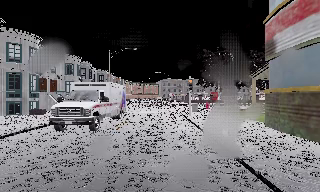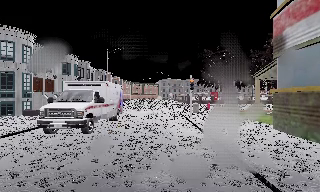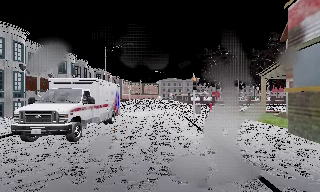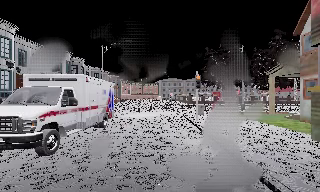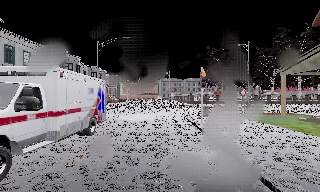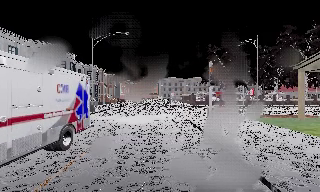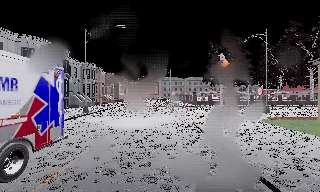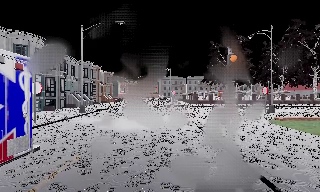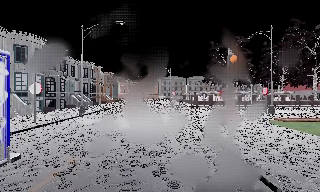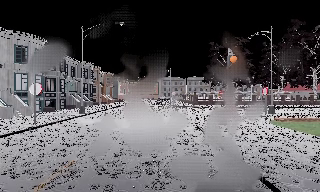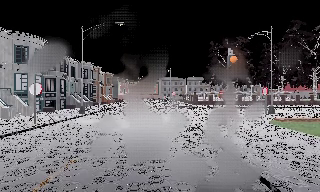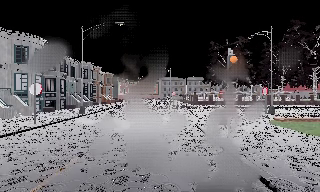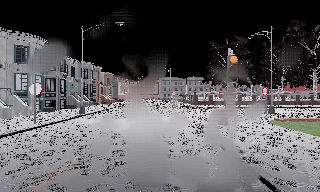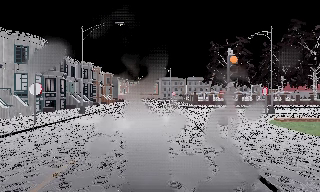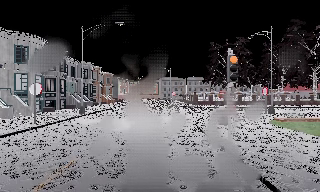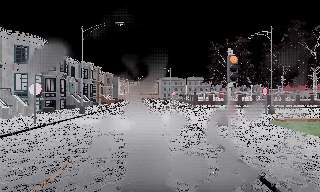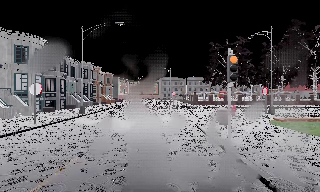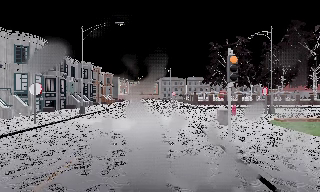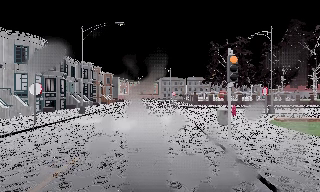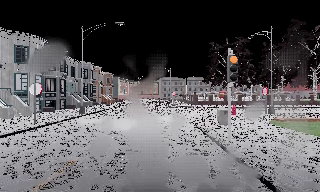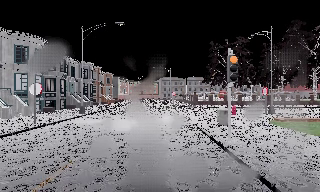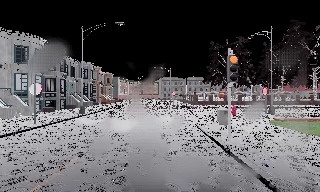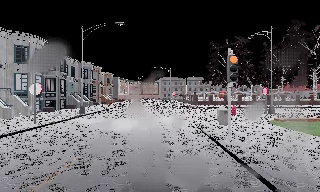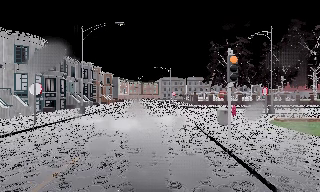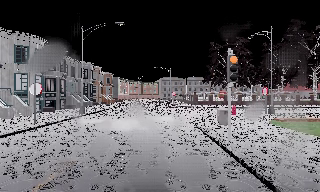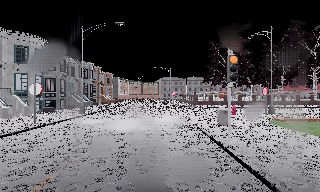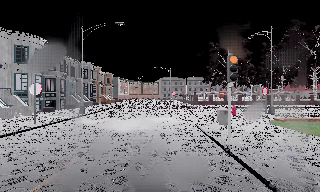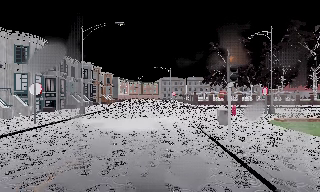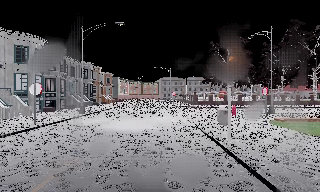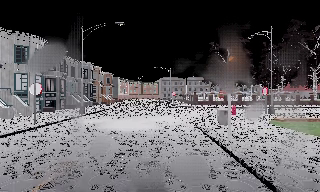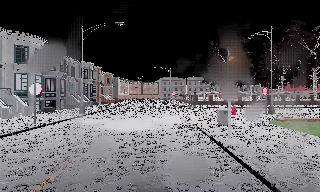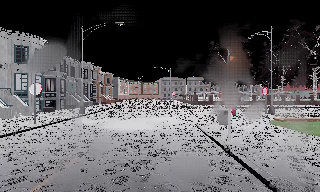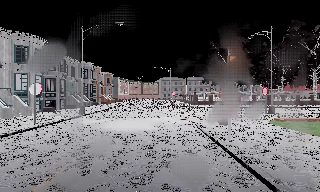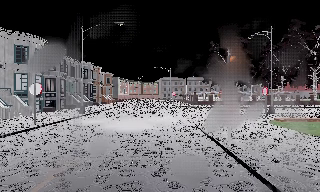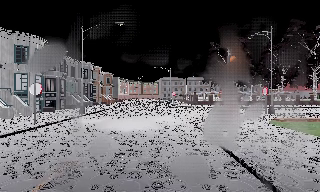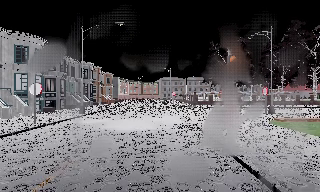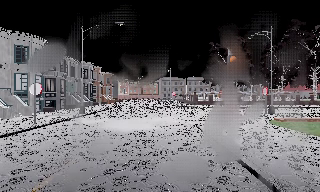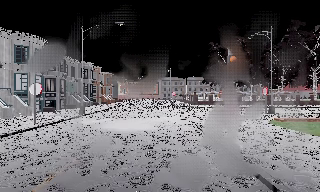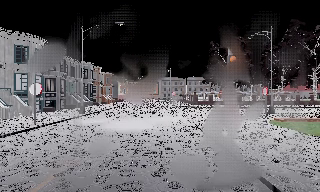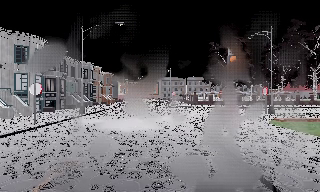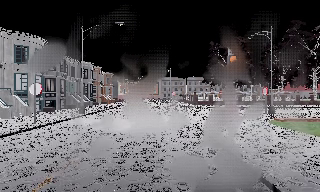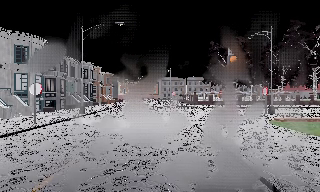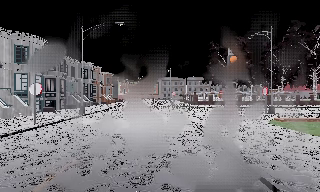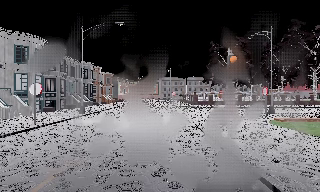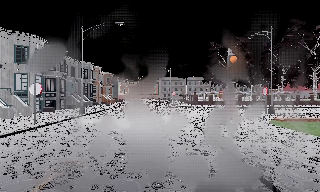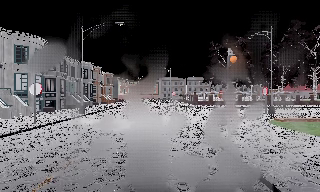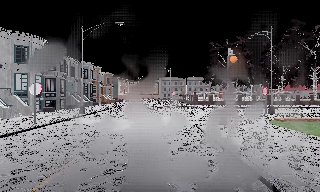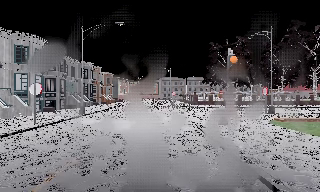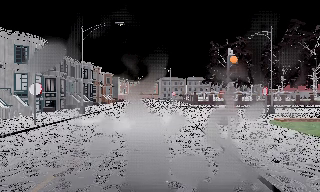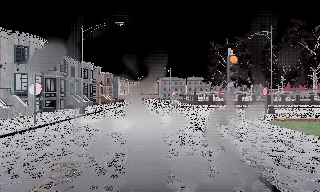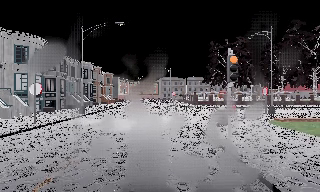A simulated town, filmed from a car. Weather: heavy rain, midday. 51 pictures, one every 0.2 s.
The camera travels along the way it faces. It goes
forward.
0.0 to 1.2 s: The camera travels forward, about 6 m, so what stands in front looms larger. It gains speed.
1.2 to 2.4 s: The camera travels forward, about 0.5 m, so what stands in front looms larger. It loses speed.
2.4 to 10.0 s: The camera keeps its place and its aim.
The film runs forward here.
